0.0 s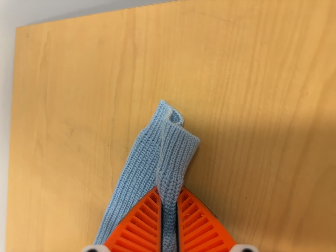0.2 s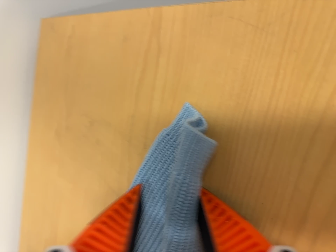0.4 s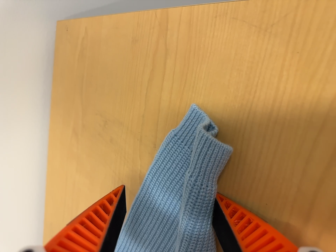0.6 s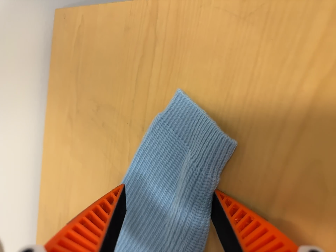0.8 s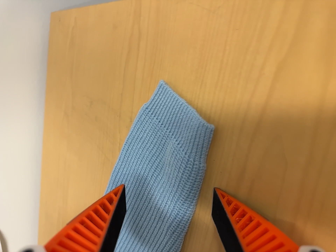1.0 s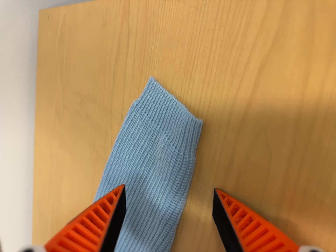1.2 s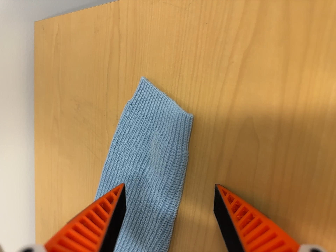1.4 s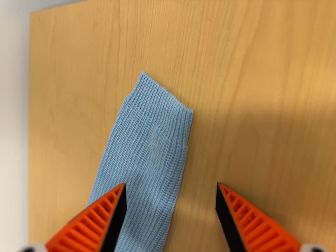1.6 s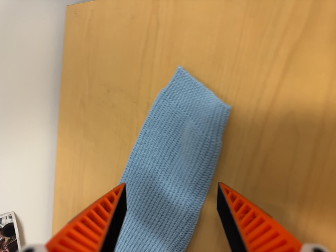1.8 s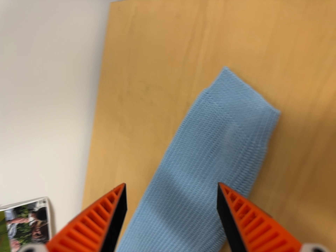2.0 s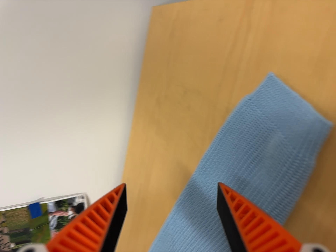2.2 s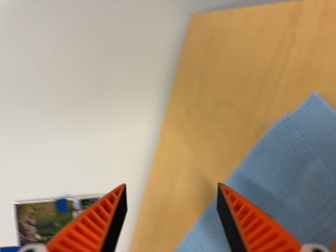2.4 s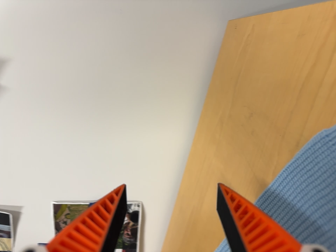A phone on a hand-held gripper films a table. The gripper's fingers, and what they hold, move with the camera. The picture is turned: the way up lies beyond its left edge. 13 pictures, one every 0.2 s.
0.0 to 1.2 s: The camera travels backward and to its right, about 8 cm, so what stands in front gets smaller.
1.2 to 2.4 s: The camera swings to its left by about 30 degrees, and the scene slides to the right. It rolls about its line of sight by about 15 degrees, and the scene rotates clockwise.
The film runs backward here.
